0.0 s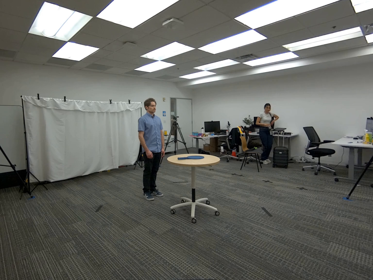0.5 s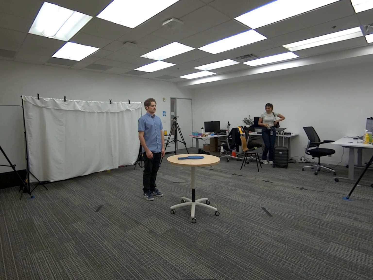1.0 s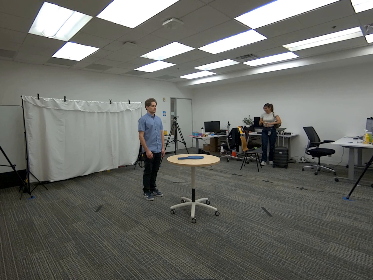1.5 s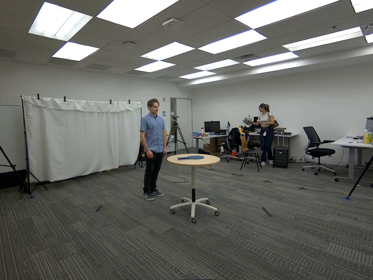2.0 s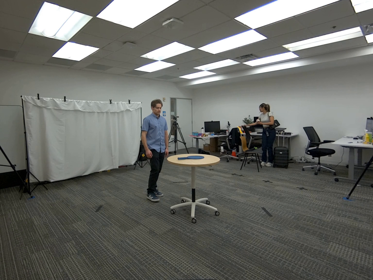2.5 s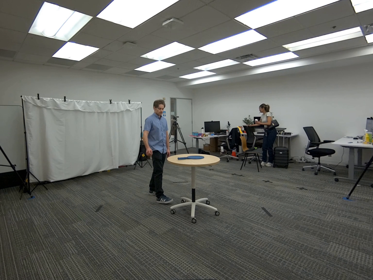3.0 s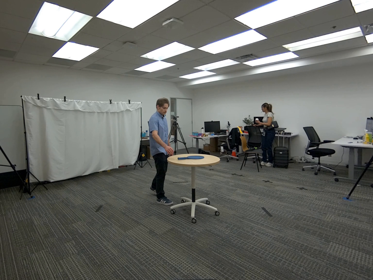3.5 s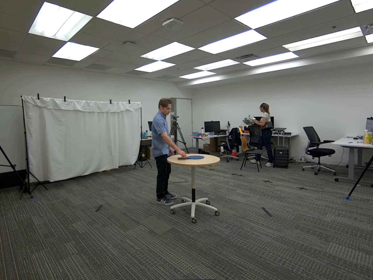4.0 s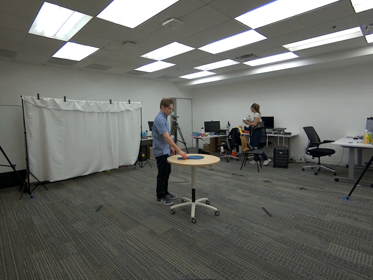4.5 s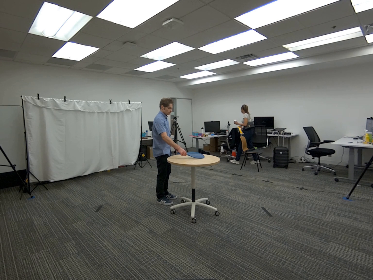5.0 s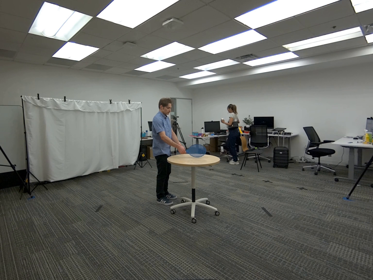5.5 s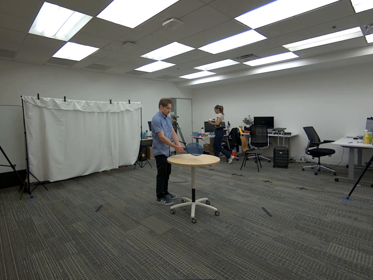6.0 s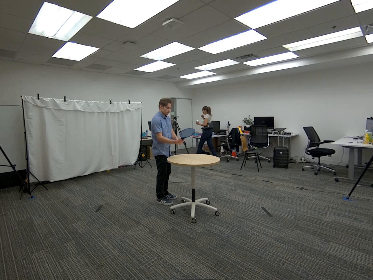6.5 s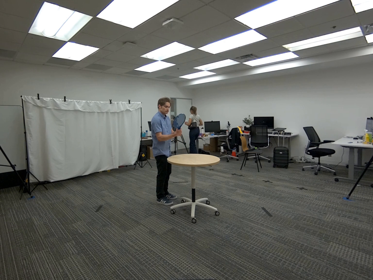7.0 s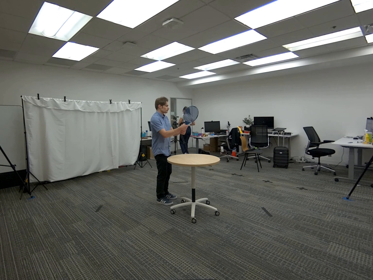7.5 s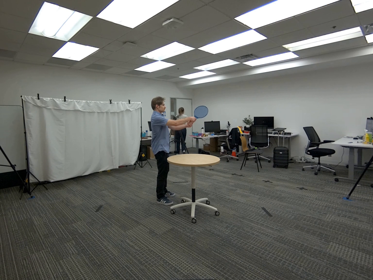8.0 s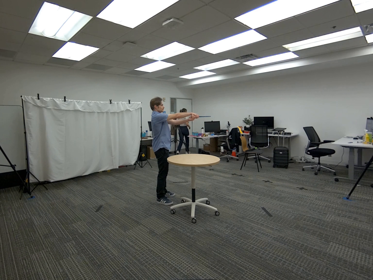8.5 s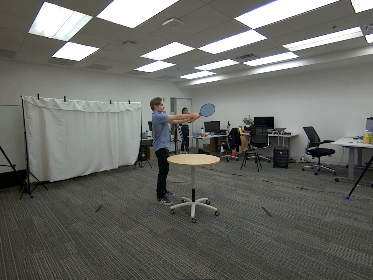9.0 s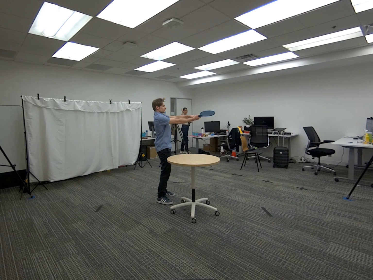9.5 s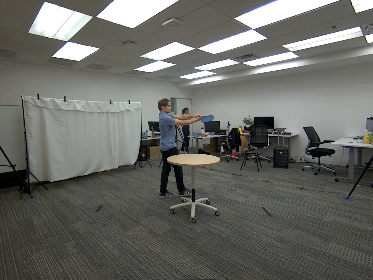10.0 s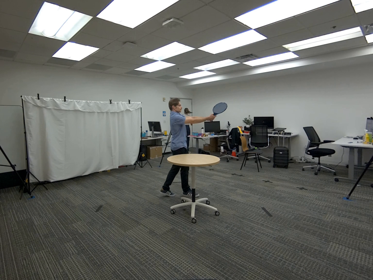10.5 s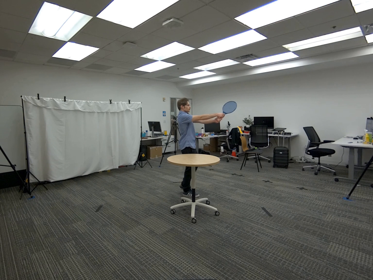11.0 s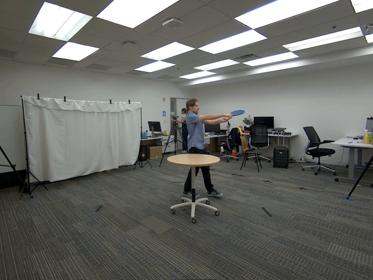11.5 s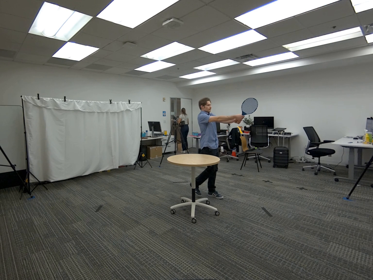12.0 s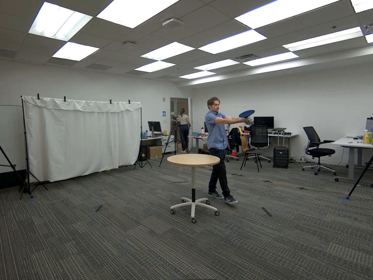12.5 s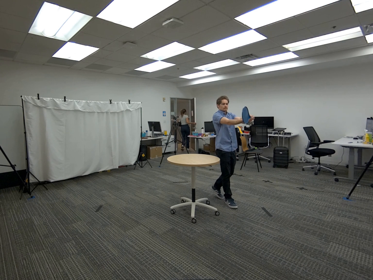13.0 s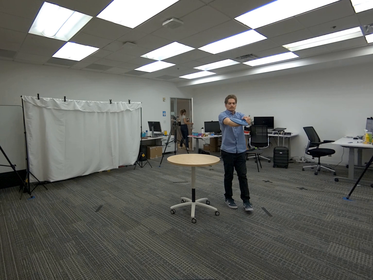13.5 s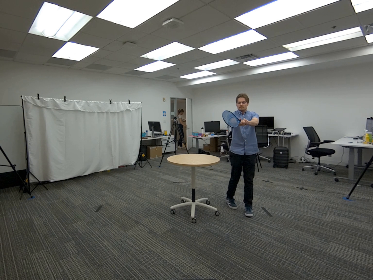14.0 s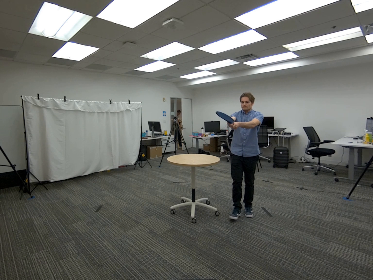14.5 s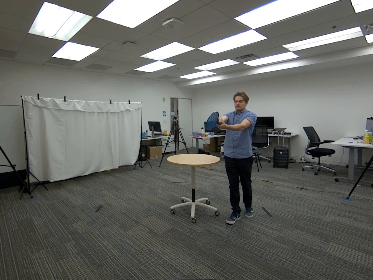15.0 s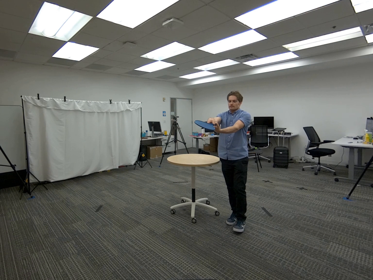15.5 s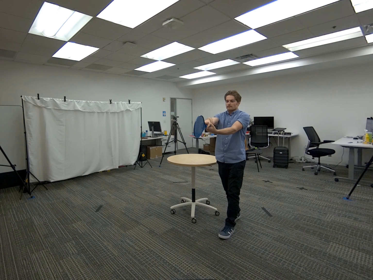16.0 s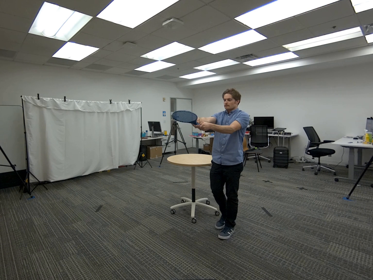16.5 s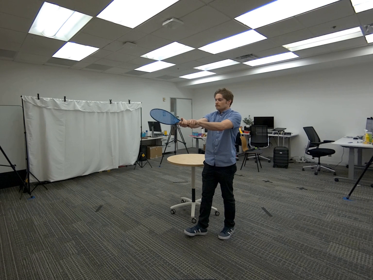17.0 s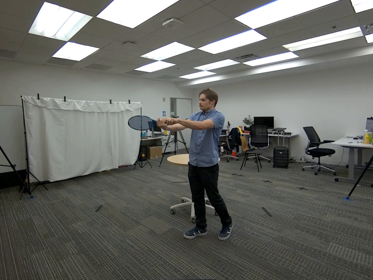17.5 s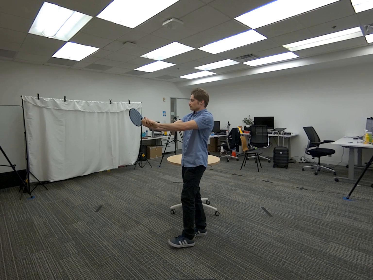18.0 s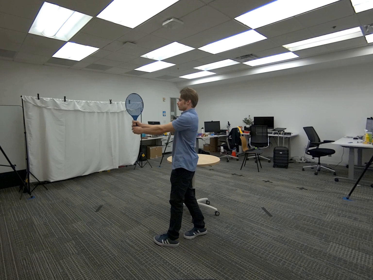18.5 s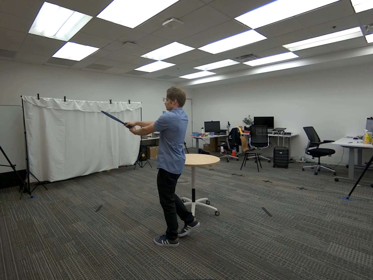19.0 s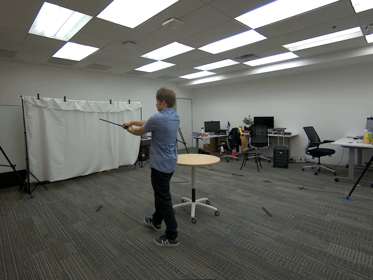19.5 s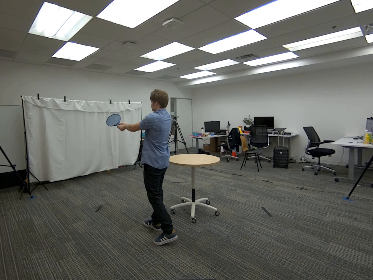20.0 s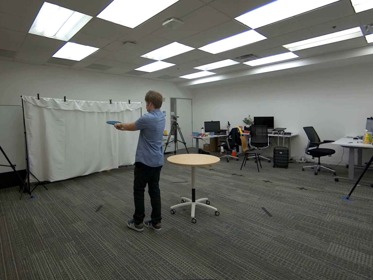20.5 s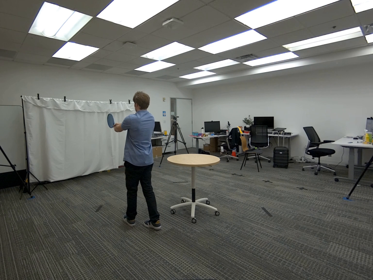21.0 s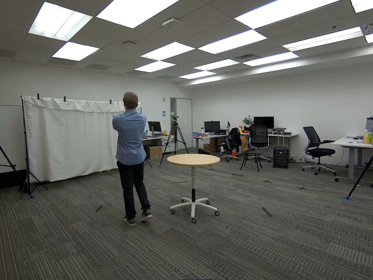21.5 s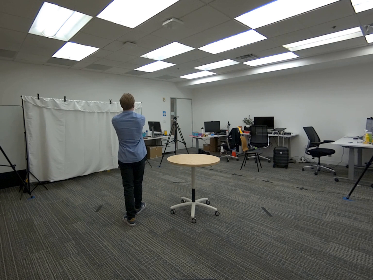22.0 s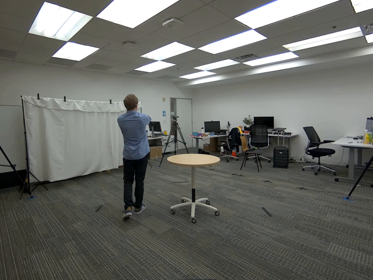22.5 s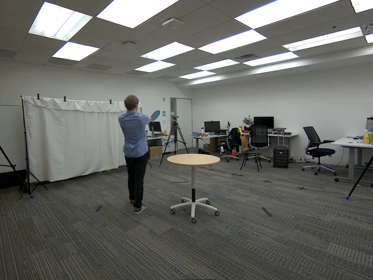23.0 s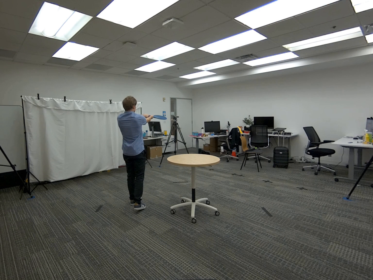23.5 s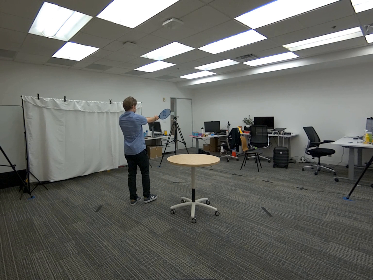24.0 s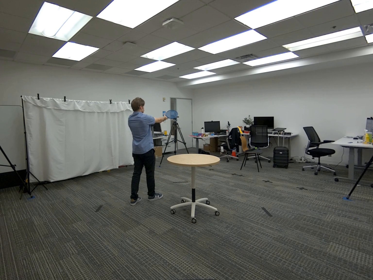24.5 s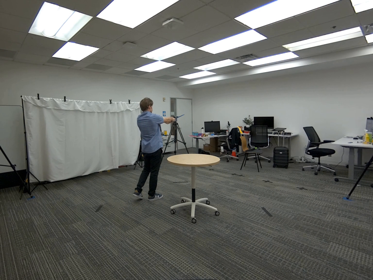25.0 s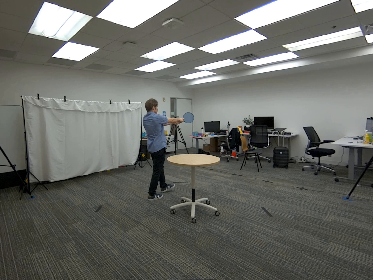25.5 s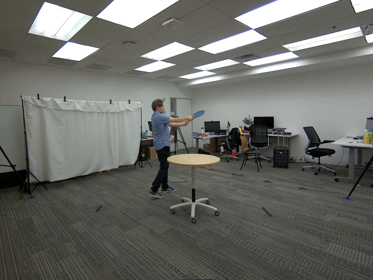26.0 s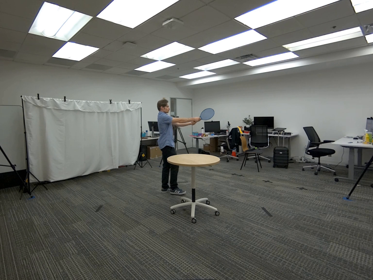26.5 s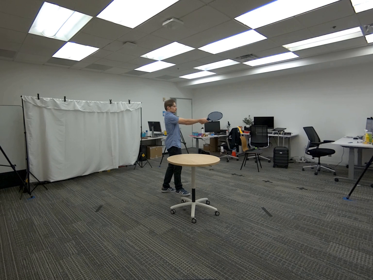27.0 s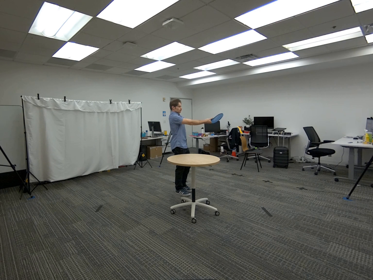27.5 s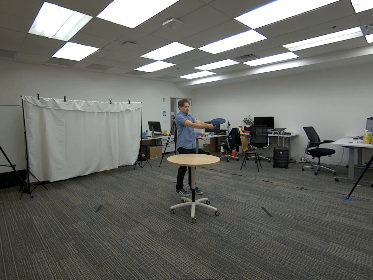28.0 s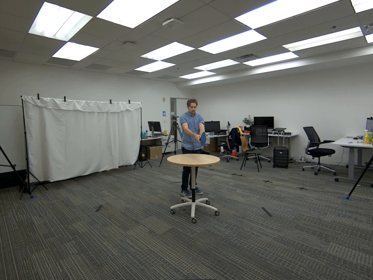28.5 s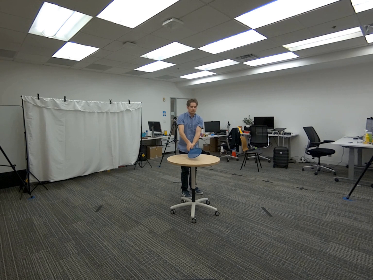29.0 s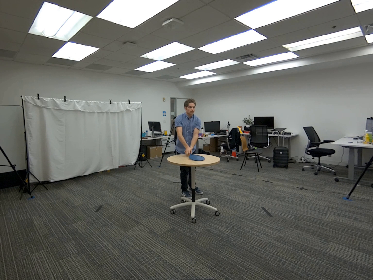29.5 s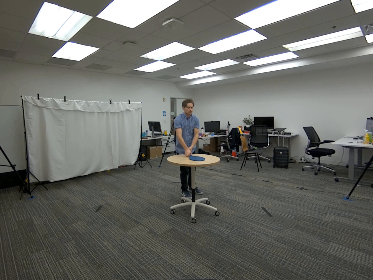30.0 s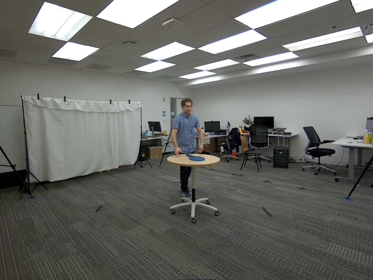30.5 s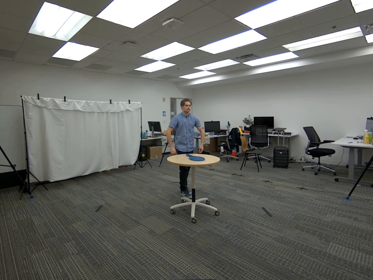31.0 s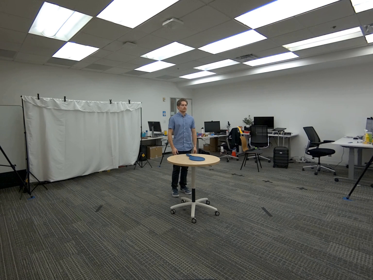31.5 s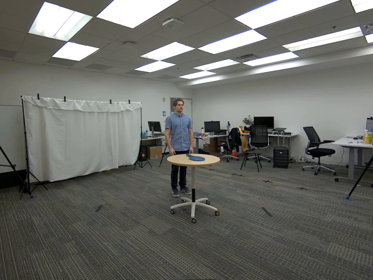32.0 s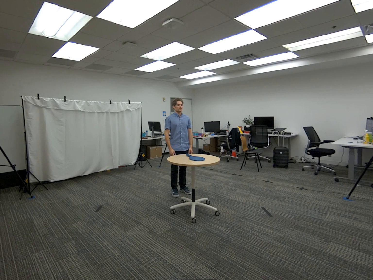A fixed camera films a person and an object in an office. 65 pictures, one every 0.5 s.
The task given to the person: Walk to the tennis racket on the round table and pick it up with both hands. Hold it at shoulder height in front of you, then rotate the racket while walking in a circle so it is visible from all angles. When you are finished, place the racket back on the round table.
